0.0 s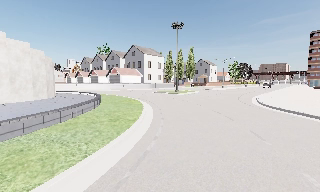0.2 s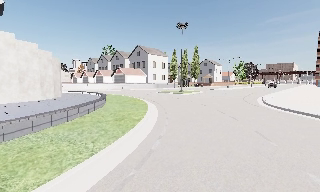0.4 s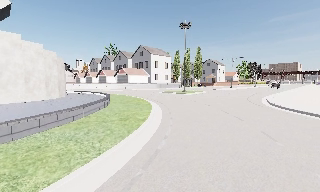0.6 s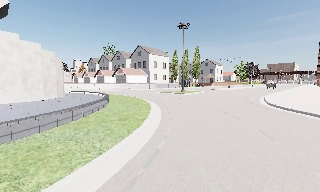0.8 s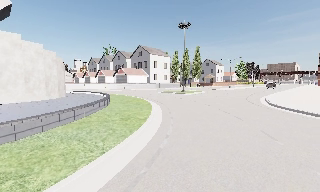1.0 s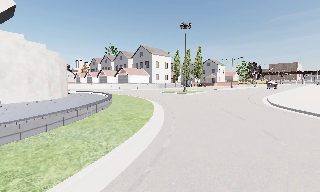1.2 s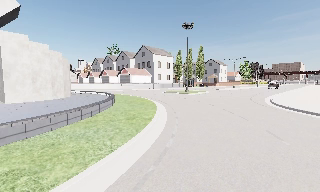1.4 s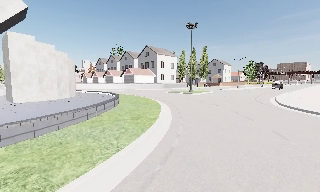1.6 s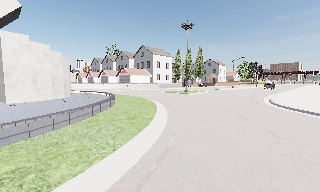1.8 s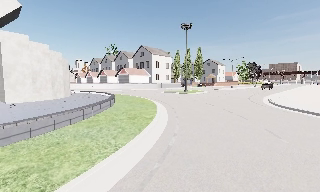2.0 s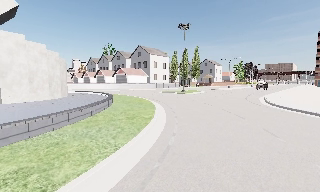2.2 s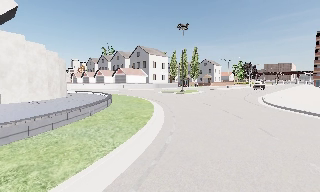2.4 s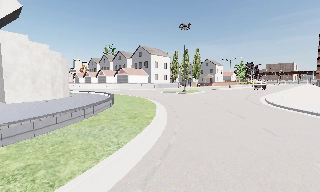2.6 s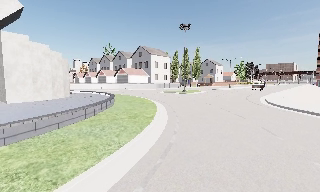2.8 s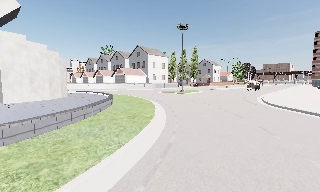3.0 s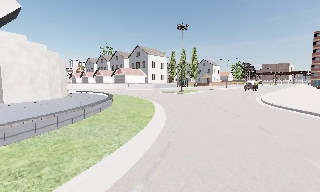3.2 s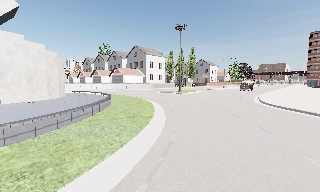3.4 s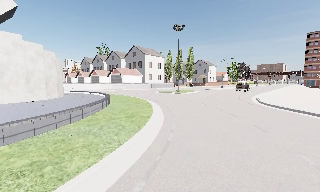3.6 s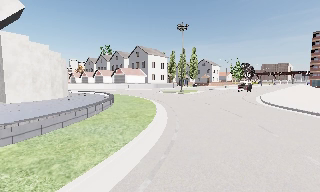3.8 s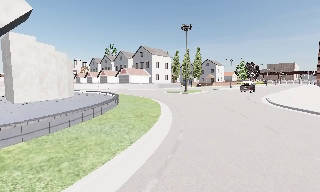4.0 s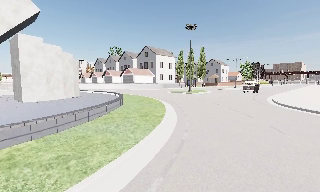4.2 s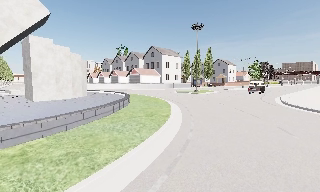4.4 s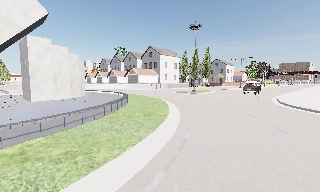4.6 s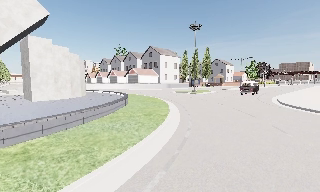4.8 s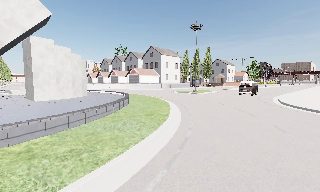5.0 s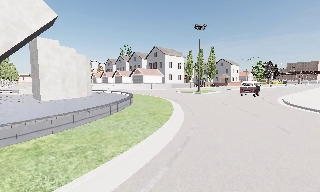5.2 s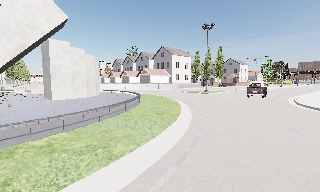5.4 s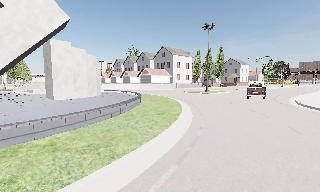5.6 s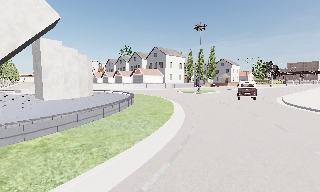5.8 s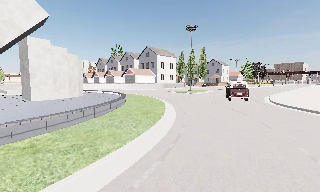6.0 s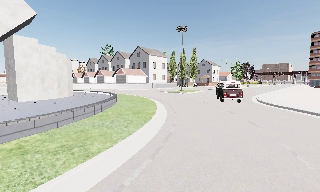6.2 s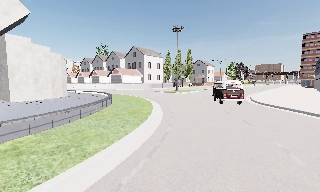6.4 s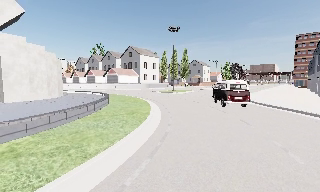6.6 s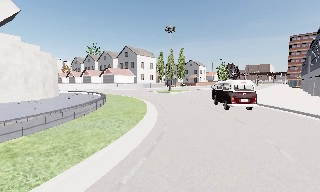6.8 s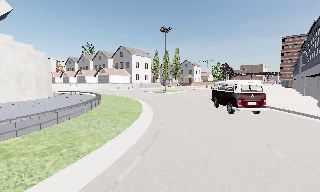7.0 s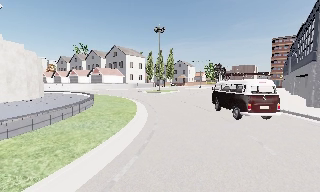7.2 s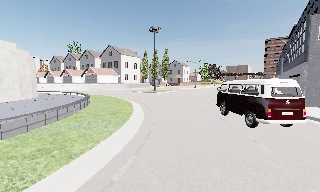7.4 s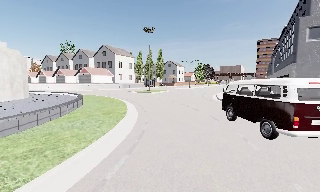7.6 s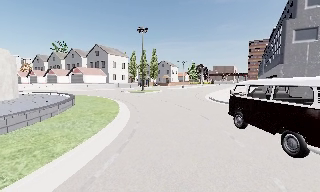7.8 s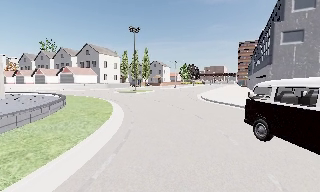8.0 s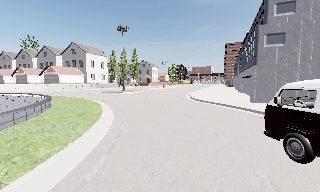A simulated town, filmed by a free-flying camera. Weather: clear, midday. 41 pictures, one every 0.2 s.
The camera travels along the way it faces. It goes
backward.
0.0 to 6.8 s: The camera travels backward and to its left, about 2 m, so what stands in front gets smaller.
6.8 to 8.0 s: The camera pans to its right, which is clockwise from overhead, by about 15 degrees.
The film runs backward here.
